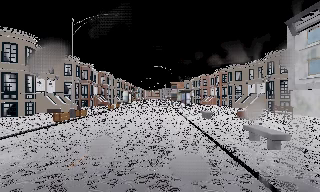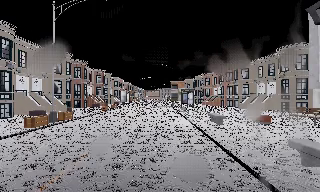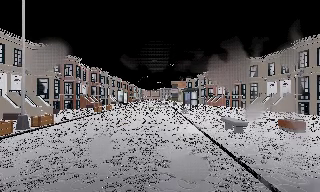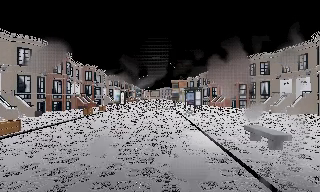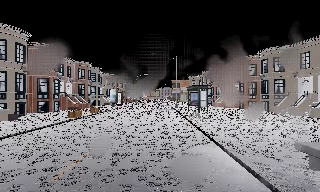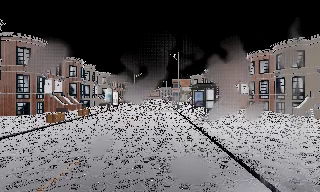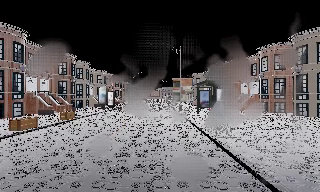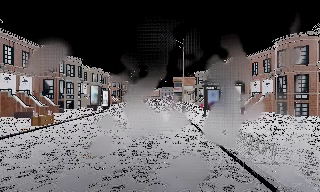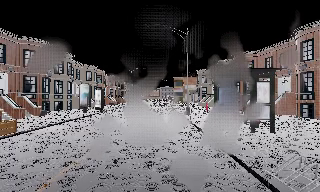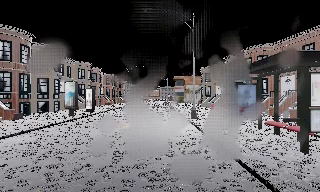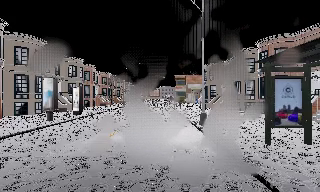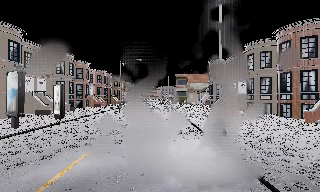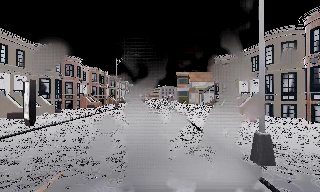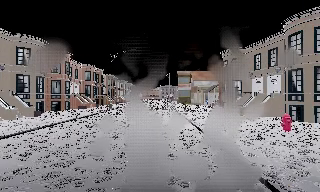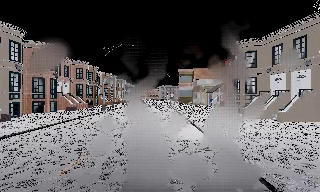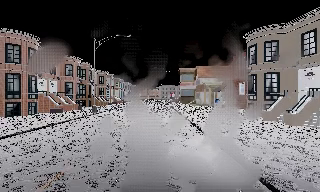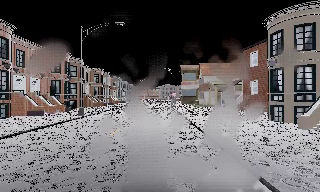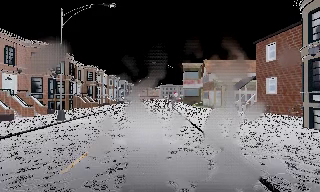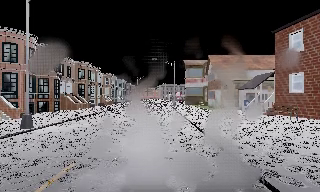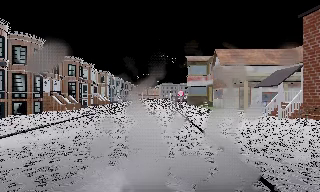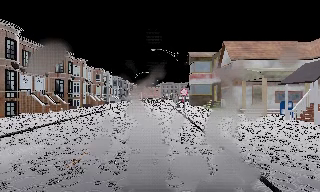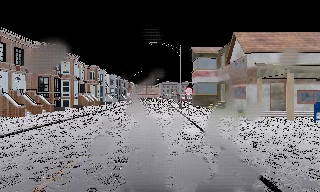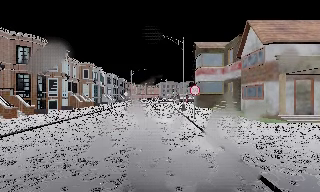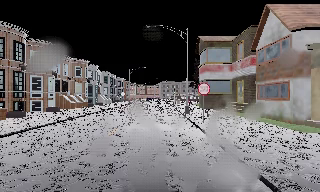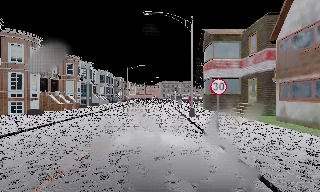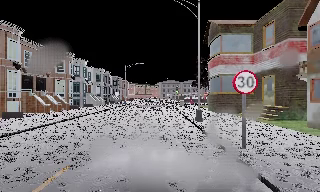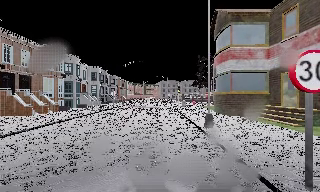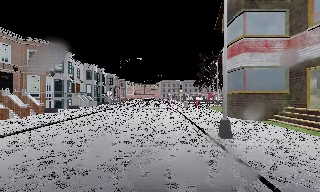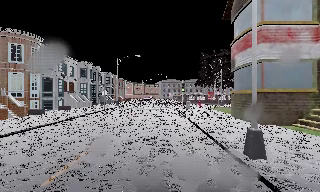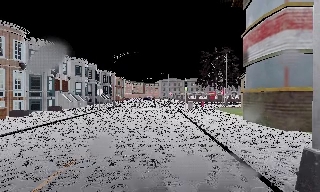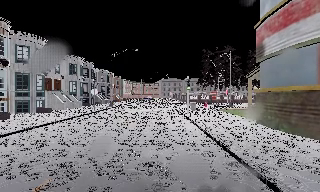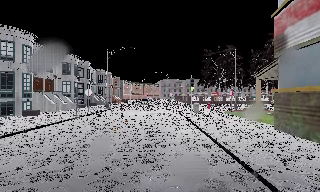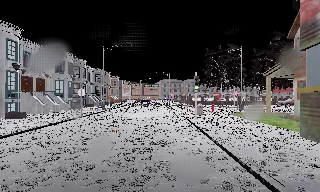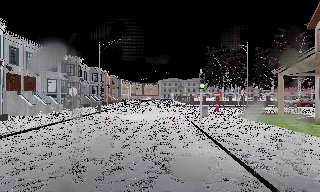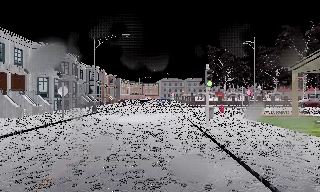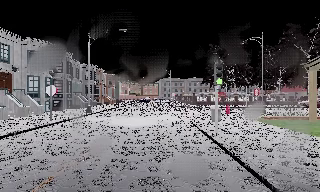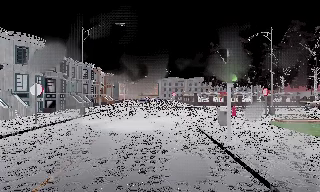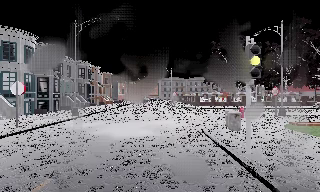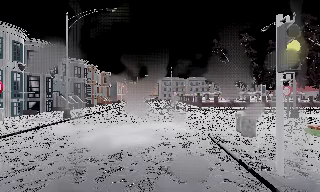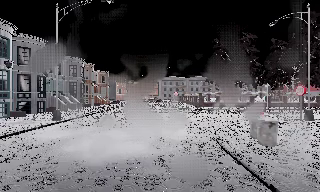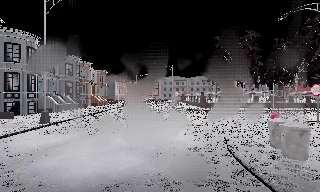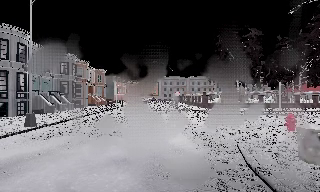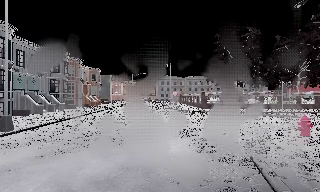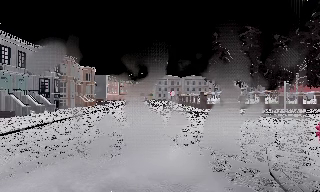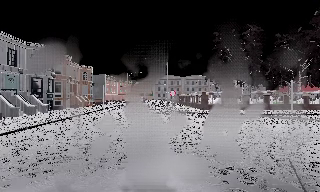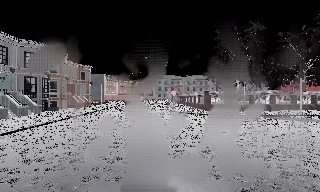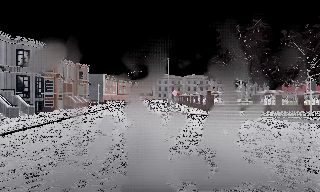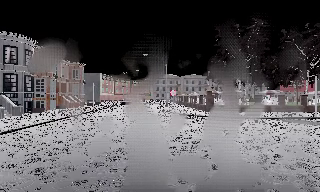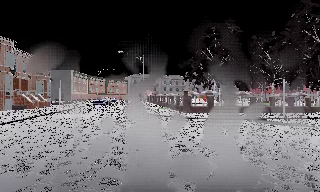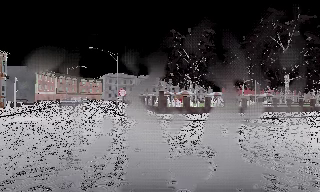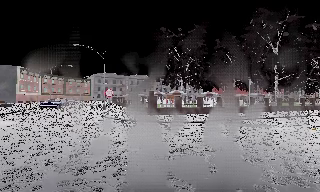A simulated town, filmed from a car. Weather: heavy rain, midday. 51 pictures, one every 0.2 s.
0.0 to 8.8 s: The camera travels forward, about 85 m, so what stands in front looms larger. It loses speed.
8.8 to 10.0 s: The scene slides to the left, as the camera pans about 20 degrees to its right. It travels forward, about 5 m, so what stands in front looms larger.
The film runs forward here.
